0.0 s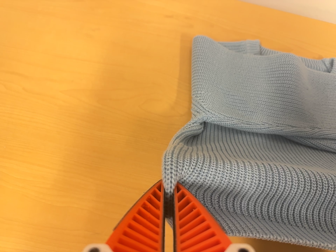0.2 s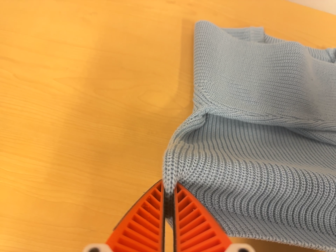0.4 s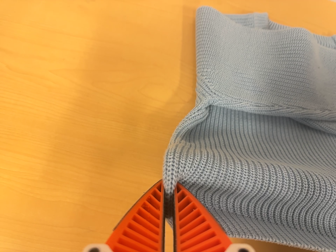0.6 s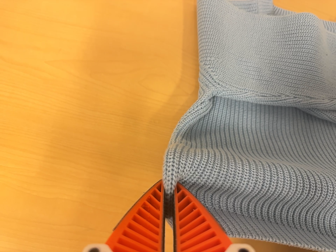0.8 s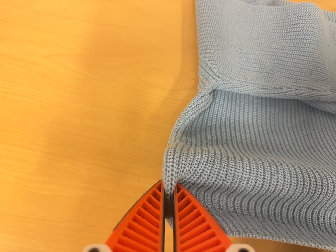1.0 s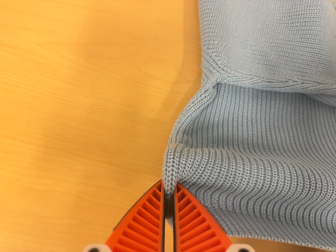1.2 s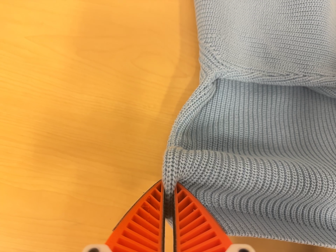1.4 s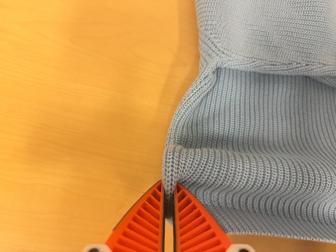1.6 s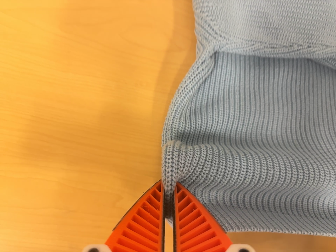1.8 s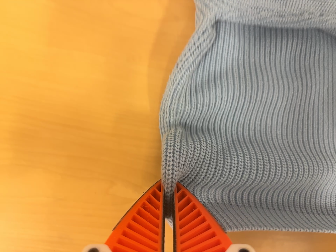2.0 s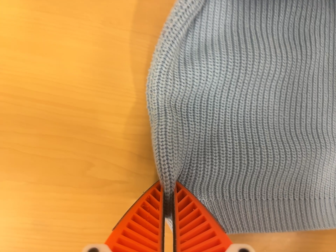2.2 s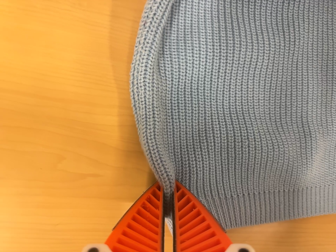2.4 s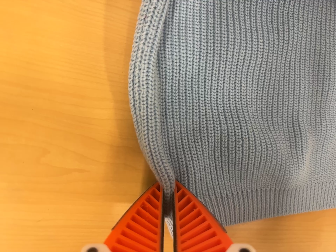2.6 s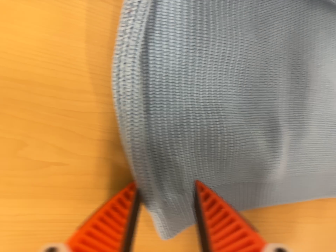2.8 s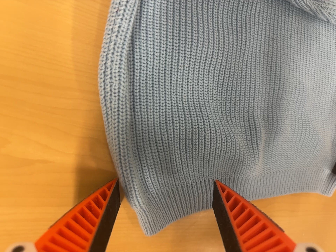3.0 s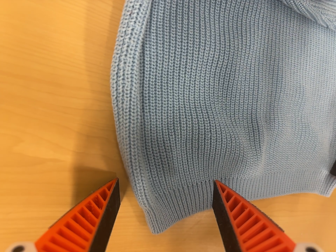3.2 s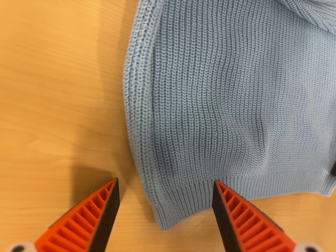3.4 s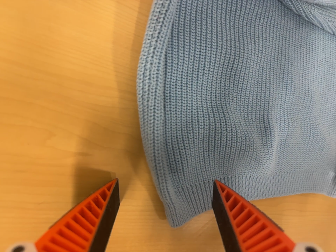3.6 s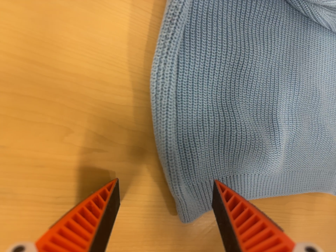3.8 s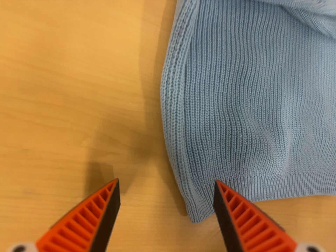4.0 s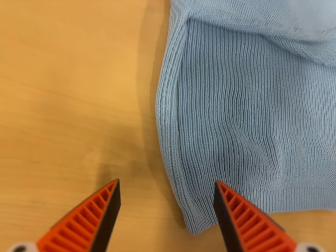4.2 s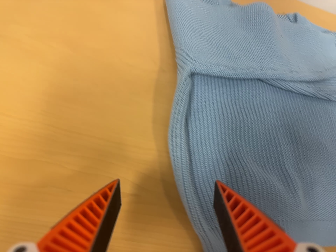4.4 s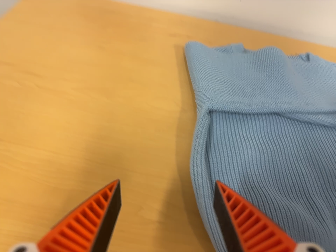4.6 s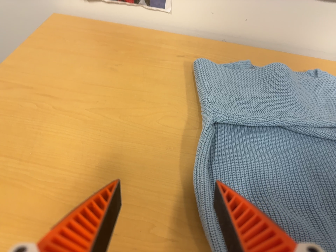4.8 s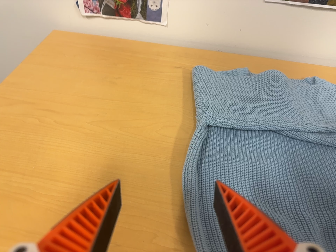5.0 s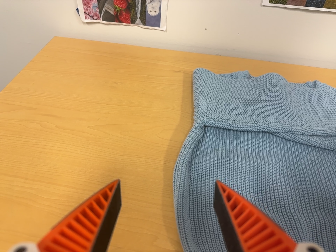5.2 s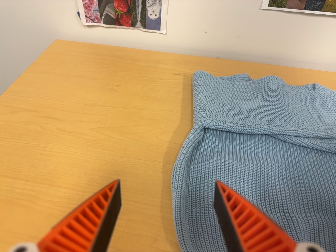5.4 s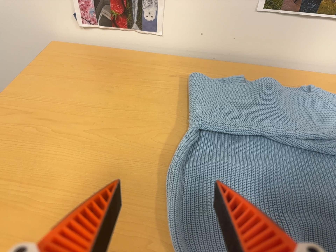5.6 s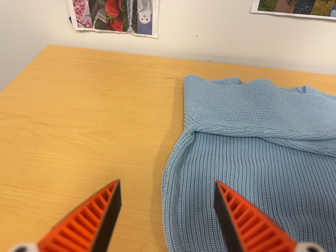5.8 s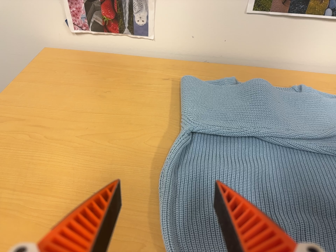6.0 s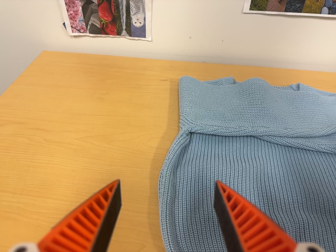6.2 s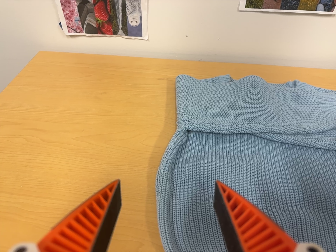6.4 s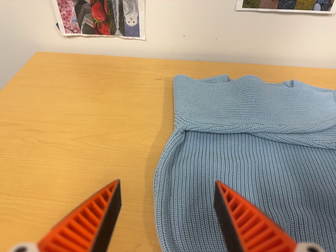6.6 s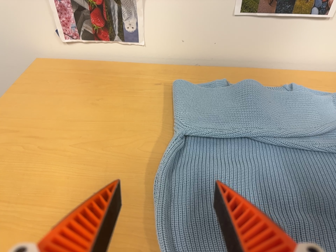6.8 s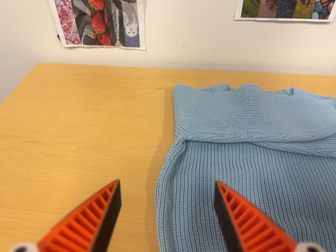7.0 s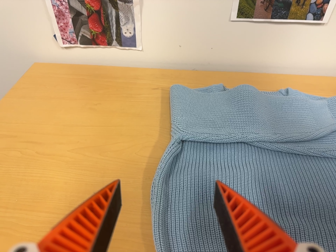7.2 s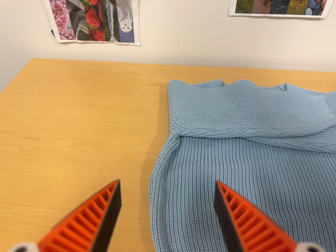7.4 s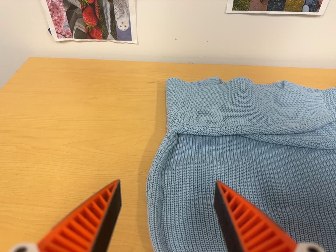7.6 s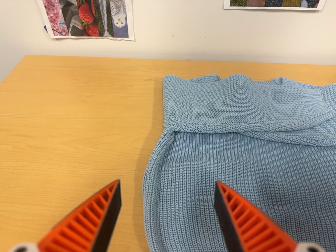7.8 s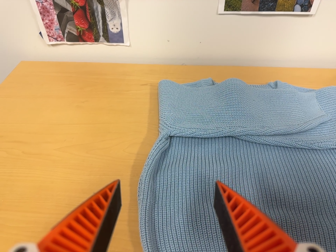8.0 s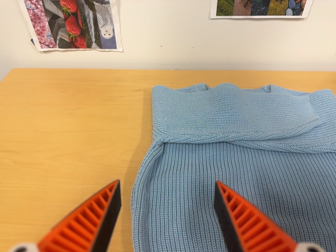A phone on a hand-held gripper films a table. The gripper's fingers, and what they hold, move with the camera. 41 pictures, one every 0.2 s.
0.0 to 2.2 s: The camera travels forward, about 16 cm, so what stands in front looms larger. Its aim tips toward the bottom of its view by about 25 degrees, and the scene shifts upward.
2.2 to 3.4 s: The camera pans to its right by about 15 degrees.
3.4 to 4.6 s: The camera pans to its left by about 25 degrees. It travels backward and toward the bottom of its view, about 16 cm. Its aim tips toward the top of its view by about 40 degrees, and the scene shifts downward. It rolls about its line of sight by about 10 degrees, and the scene rotates counterclockwise.
4.6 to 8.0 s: The camera travels to its right, about 6 cm, so close, fixed things drift to the left. It rolls about its line of sight by about 10 degrees, and the scene rotates counterclockwise.
The film runs backward here.
